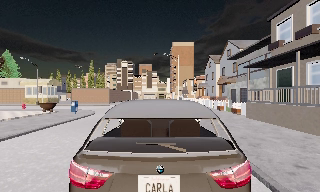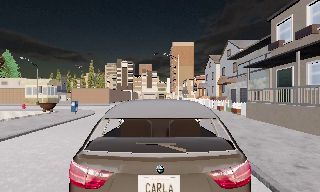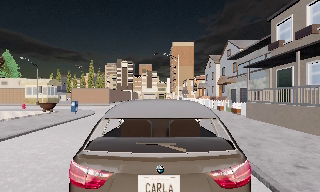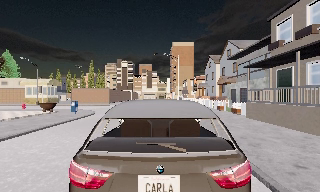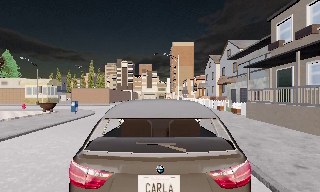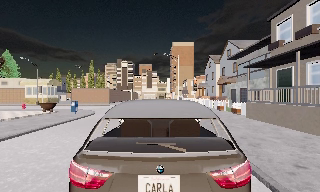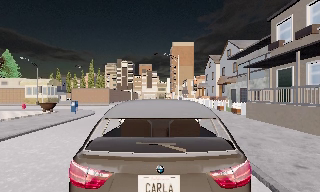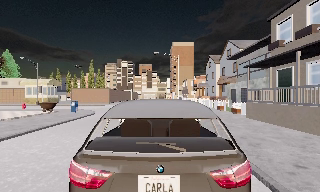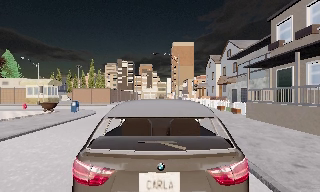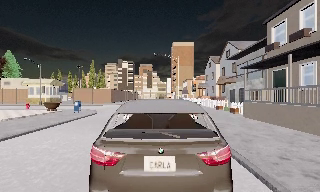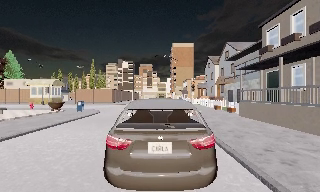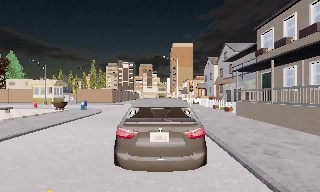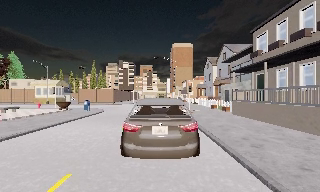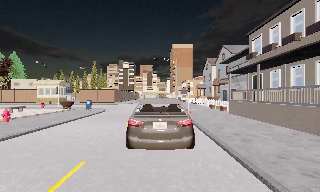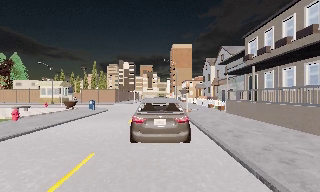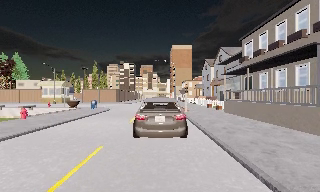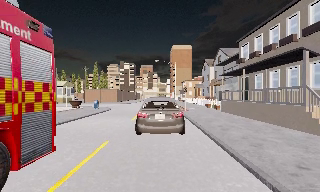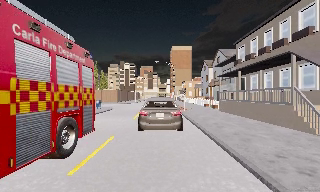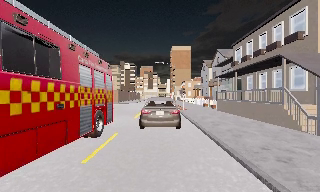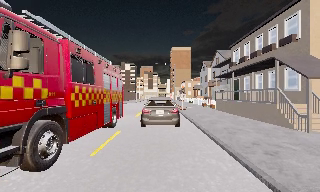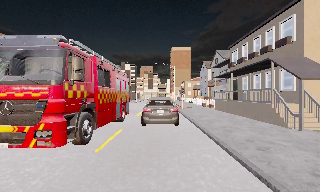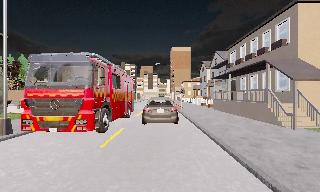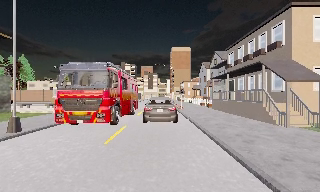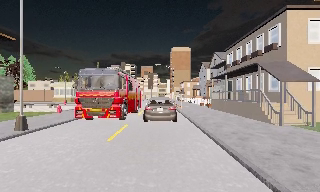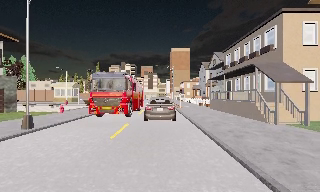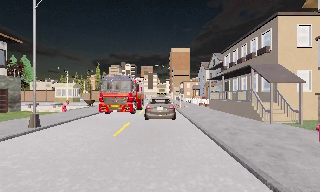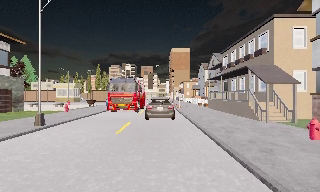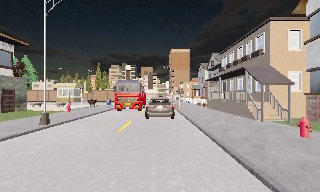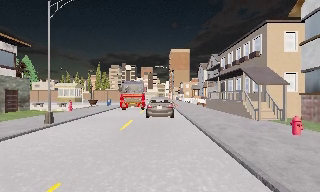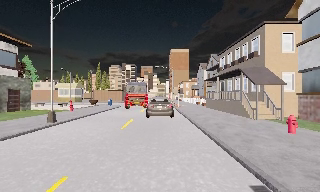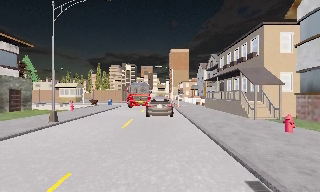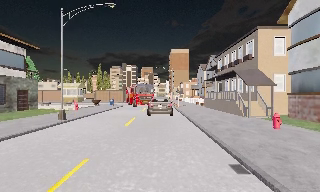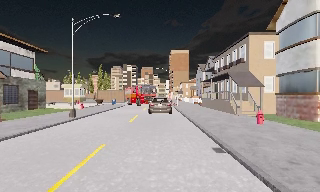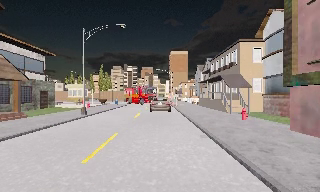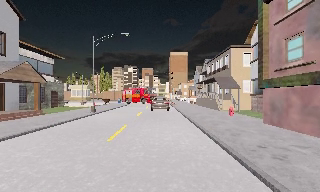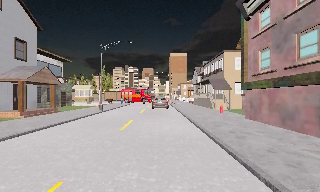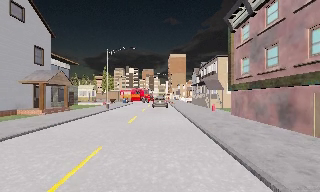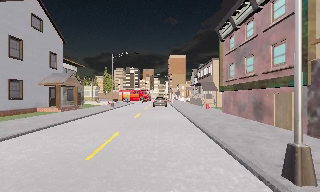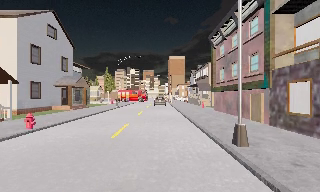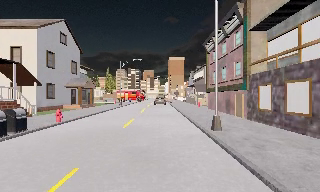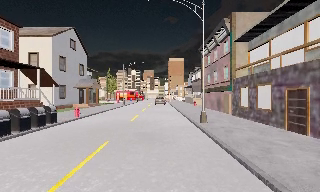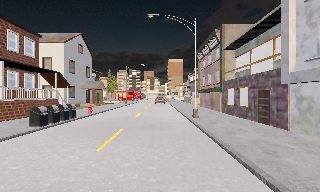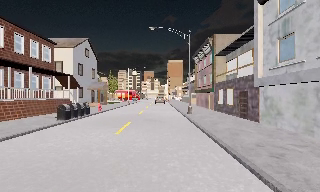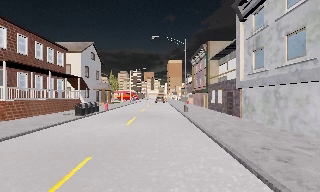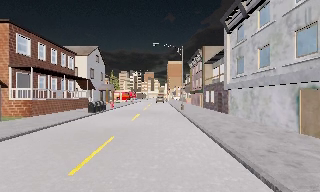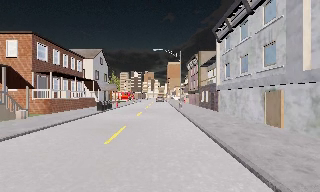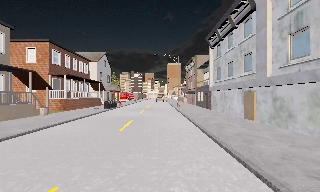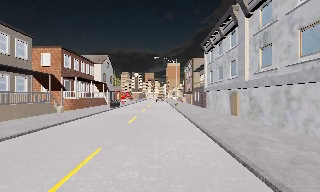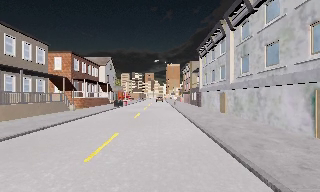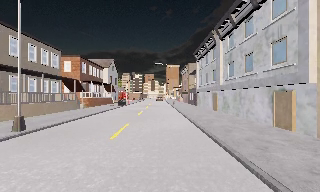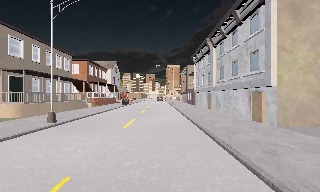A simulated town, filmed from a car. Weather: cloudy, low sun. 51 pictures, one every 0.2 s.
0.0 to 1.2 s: The camera keeps its place and its aim.
1.2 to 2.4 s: The camera travels backward, about 2.5 m, so what stands in front gets smaller. It gains speed.
2.4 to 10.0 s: The camera travels backward, about 50 m, so what stands in front gets smaller. It gains speed.
The film runs backward here.
